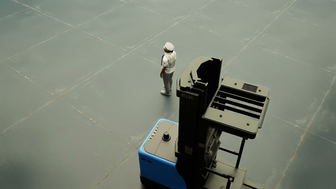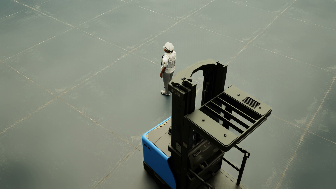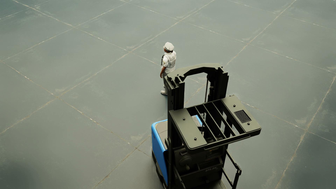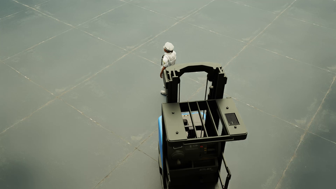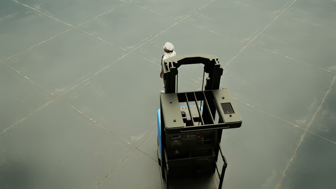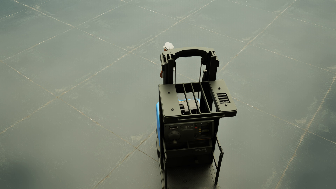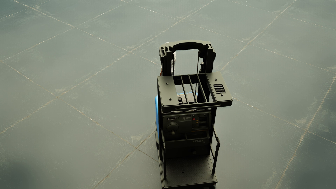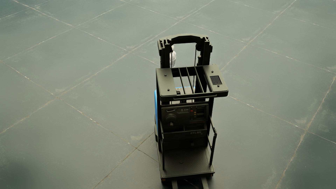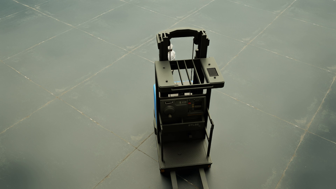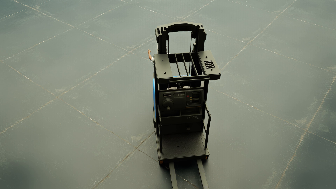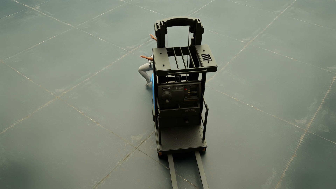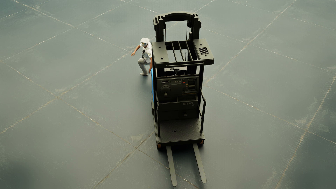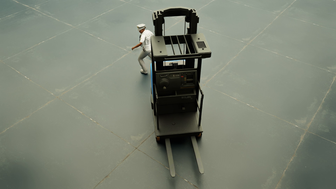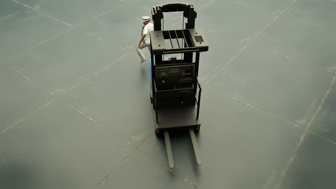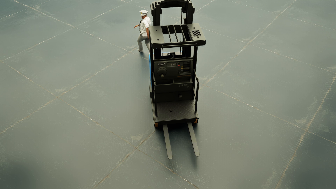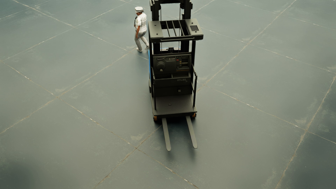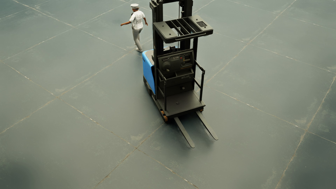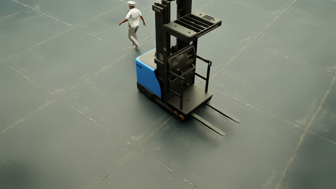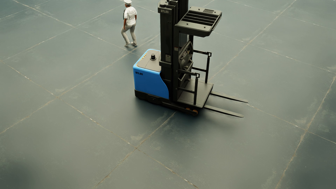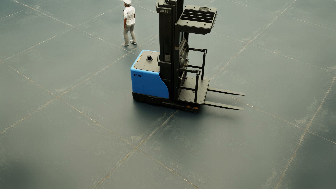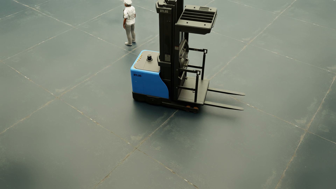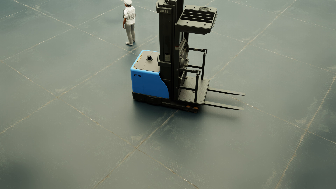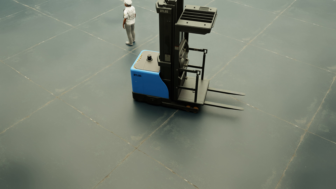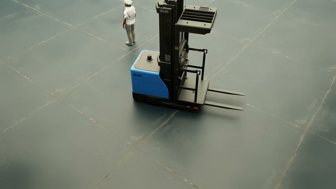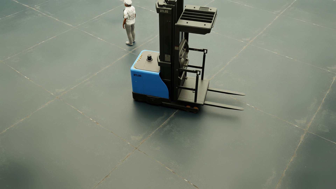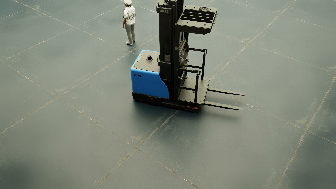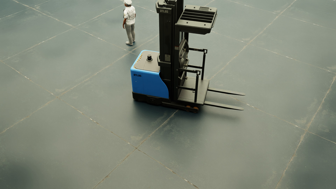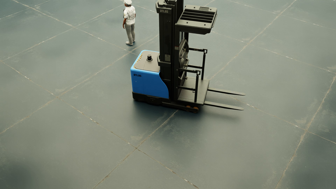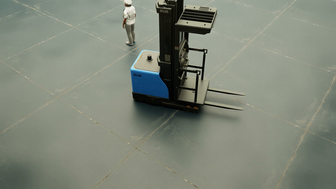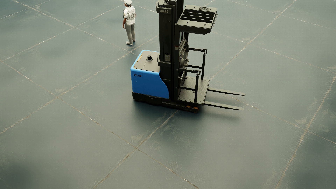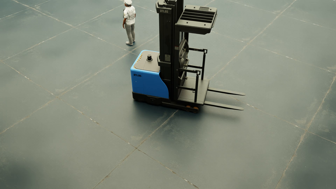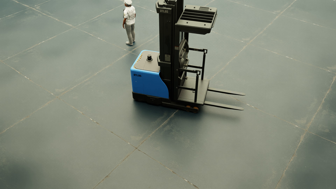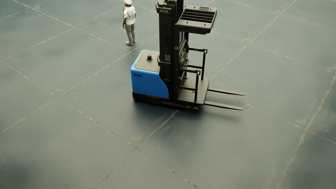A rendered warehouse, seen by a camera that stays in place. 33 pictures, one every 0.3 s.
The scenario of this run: Near miss between a forklift and a person.
